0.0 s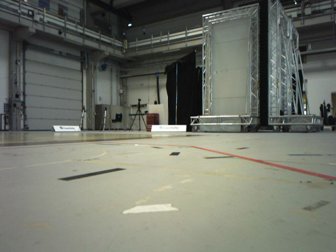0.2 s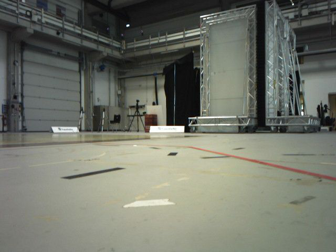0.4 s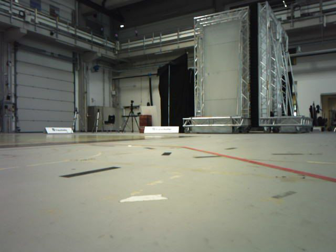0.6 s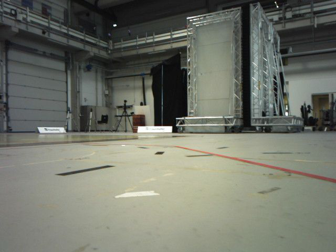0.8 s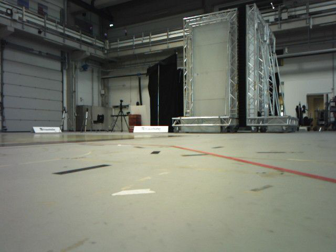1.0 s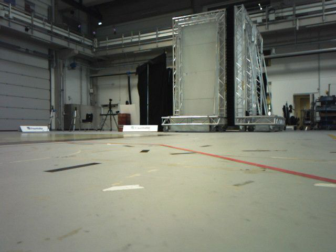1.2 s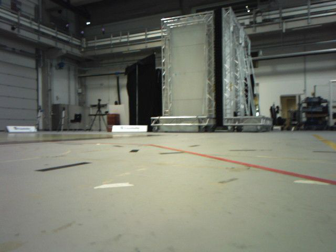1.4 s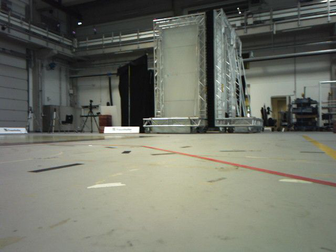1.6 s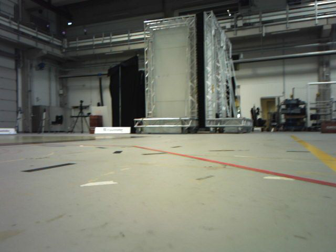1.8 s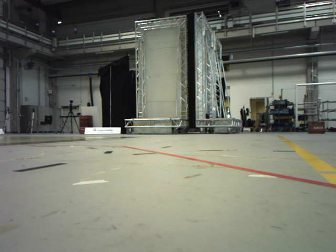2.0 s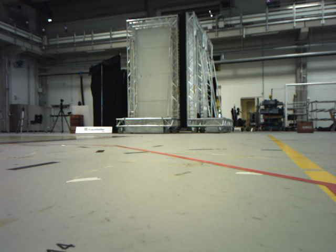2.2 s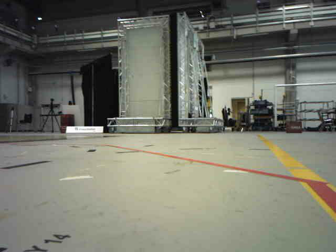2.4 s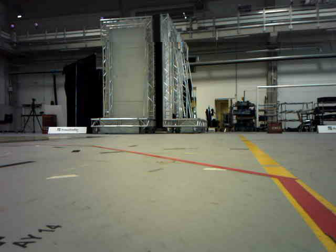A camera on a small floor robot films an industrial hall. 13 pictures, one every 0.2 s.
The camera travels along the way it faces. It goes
backward.
0.0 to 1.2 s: The camera travels backward, about 0.2 m, so what stands in front gets smaller.
1.2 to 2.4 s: The camera pans to its right, which is clockwise from overhead, by about 10 degrees. It travels backward, about 0.2 m, so what stands in front gets smaller.
The film runs backward here.
